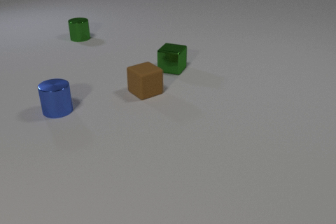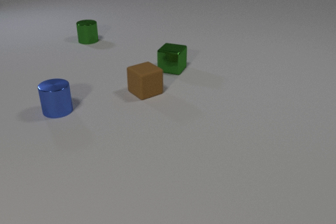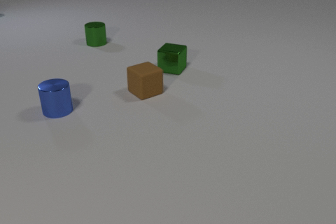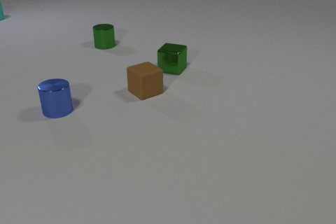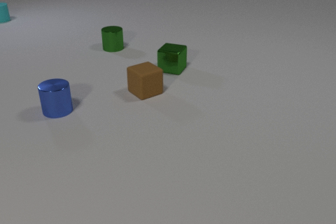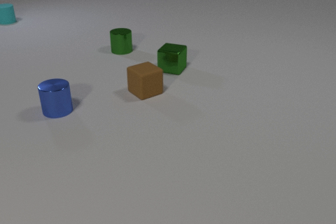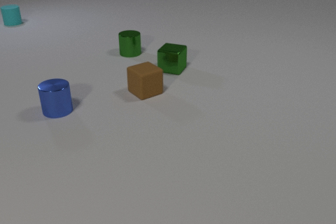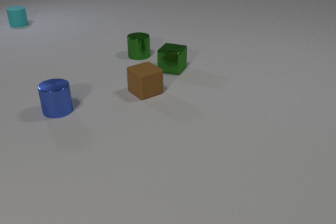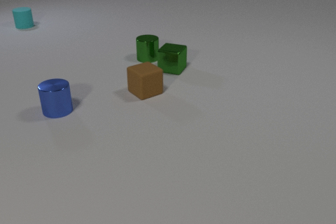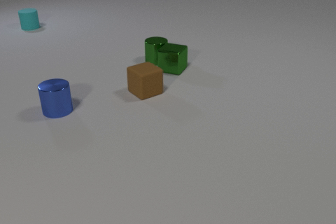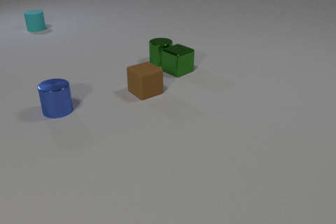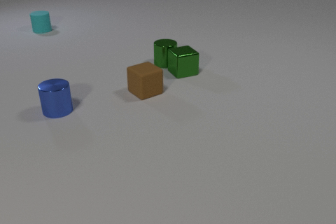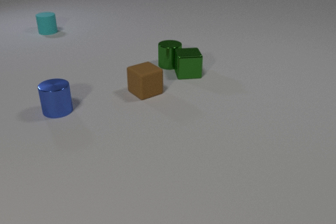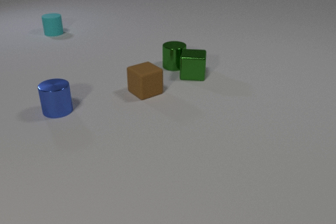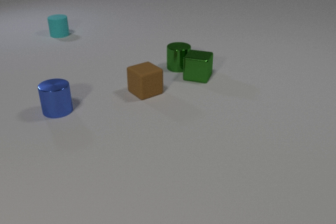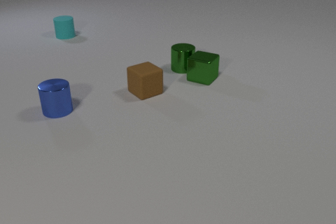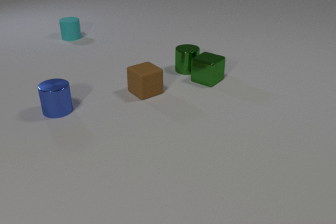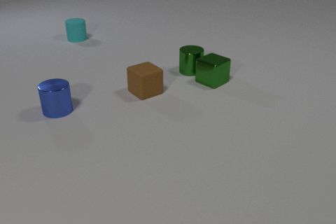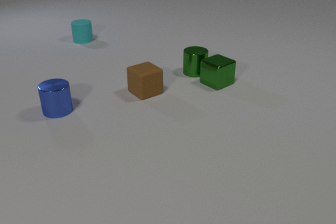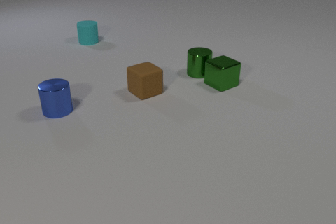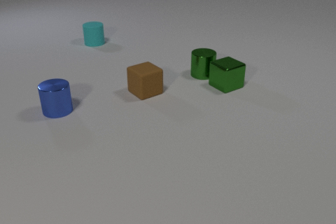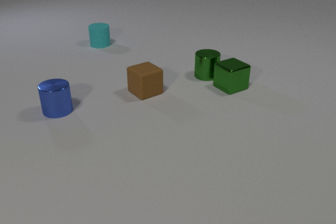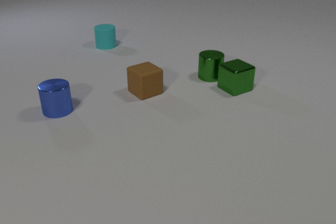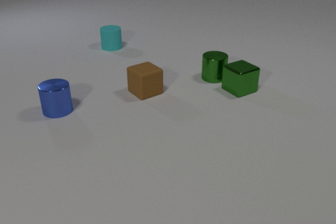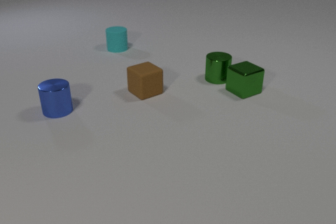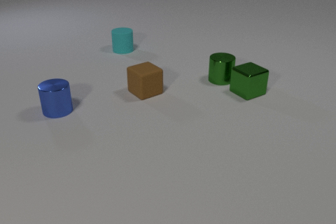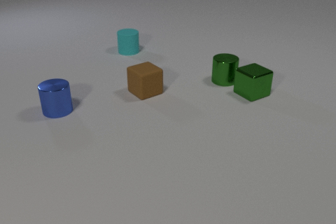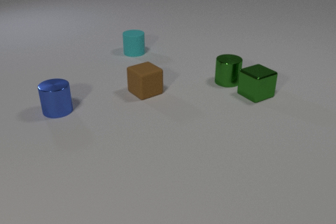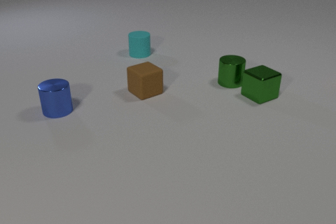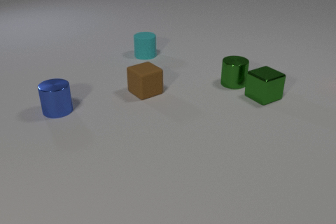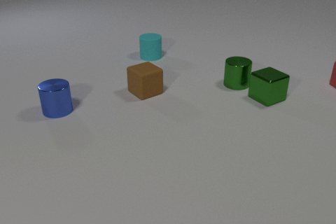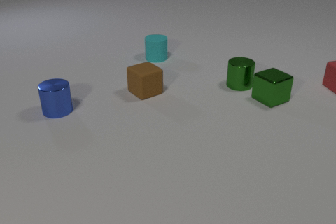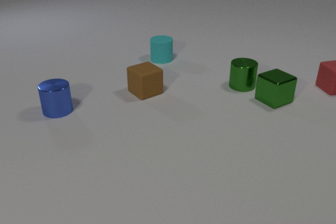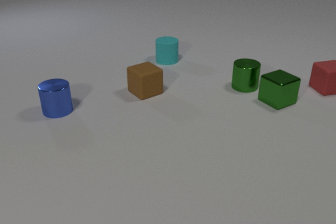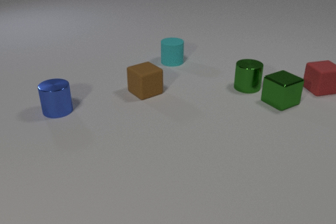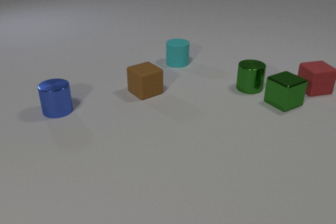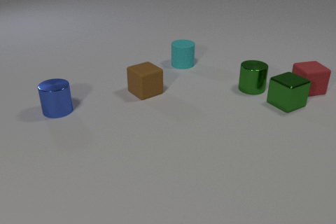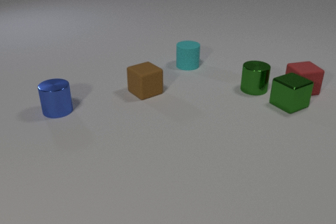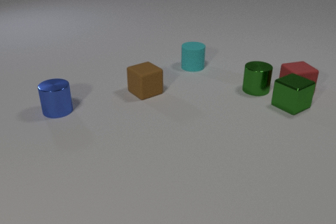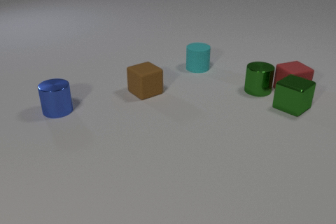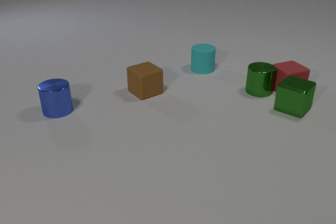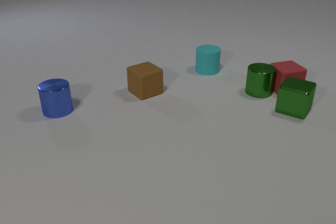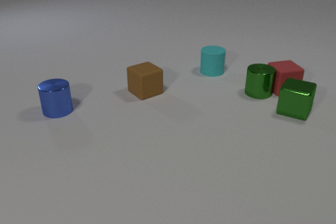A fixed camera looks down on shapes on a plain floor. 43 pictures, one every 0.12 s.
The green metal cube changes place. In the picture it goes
to the right.
0.00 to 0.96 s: The green metal cylinder slides toward the camera and to the right. The cyan rubber cylinder comes in at the left edge, slides toward the camera and to the right.
0.96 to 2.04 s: The green metal cylinder slides to the right and toward the camera. The green metal cube slides to the right and toward the camera, spins so that its near face slides to the left, clockwise seen from above. The cyan rubber cylinder slides toward the camera and to the right. The green metal cylinder and the green metal cube collide.
2.04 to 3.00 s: The green metal cylinder slides to the right and toward the camera. The green metal cube slides to the right and toward the camera. The cyan rubber cylinder slides to the right and toward the camera.
3.00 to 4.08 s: The green metal cylinder slides to the right and toward the camera. The green metal cube slides to the right and toward the camera. The red rubber cube comes in at the right edge, slides to the left and toward the camera. The cyan rubber cylinder slides to the right and toward the camera.
4.08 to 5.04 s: The green metal cylinder slides to the right and toward the camera. The green metal cube slides toward the camera and to the right, spins so that its near face slides to the right, counterclockwise seen from above. The red rubber cube slides to the left. The cyan rubber cylinder slides to the right and toward the camera. The green metal cube and the red rubber cube collide. The green metal cylinder and the red rubber cube collide.
Are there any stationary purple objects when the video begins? no.
What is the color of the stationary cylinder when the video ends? blue.
How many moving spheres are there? 0.
